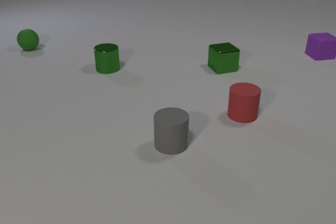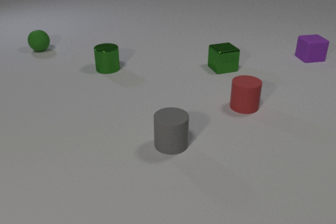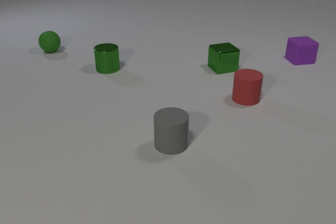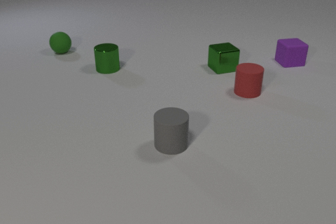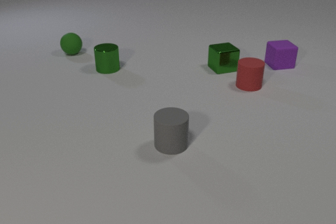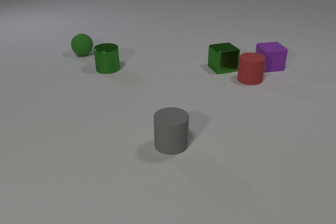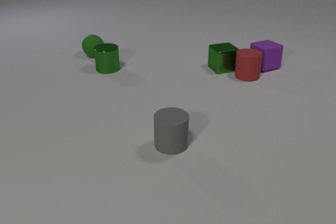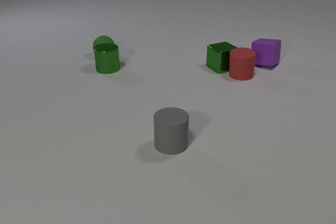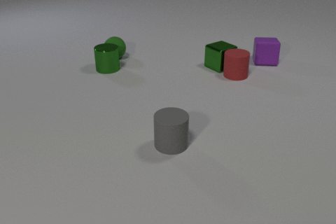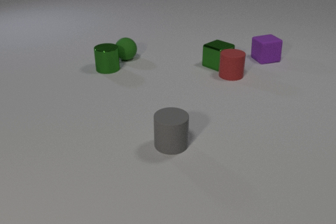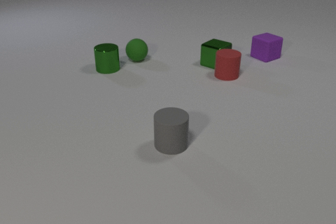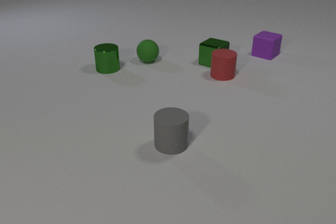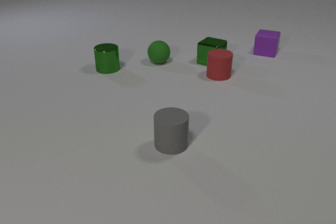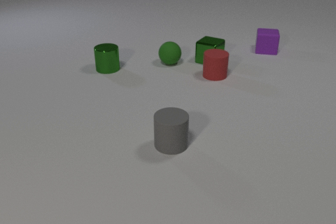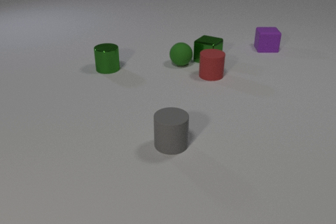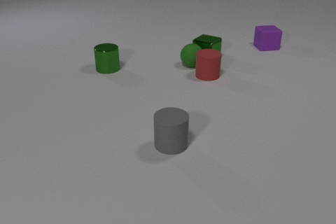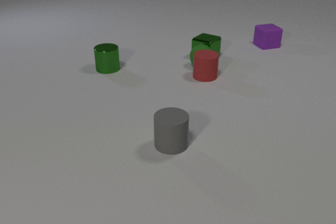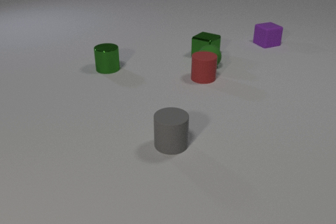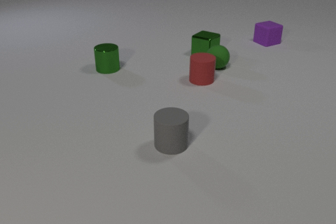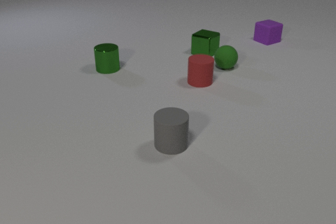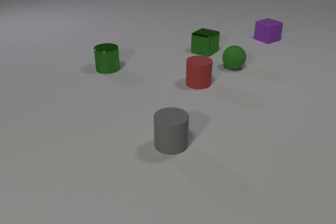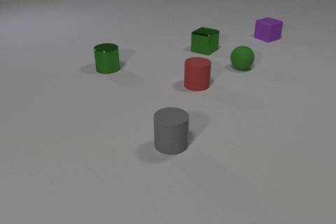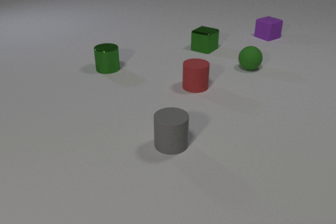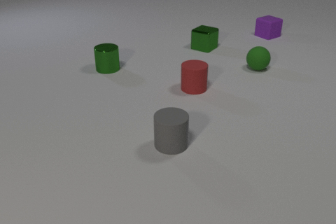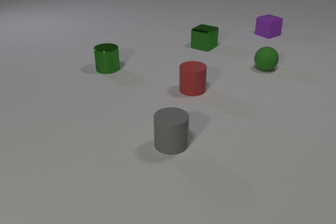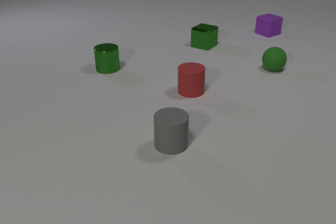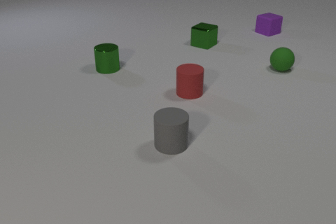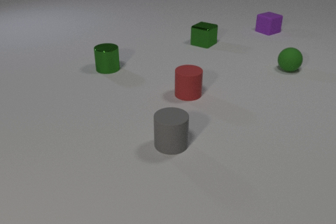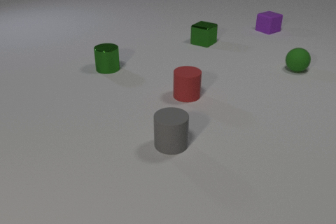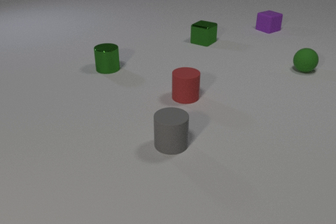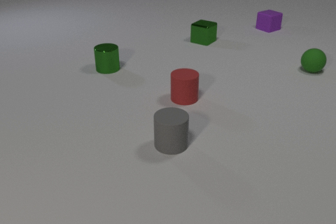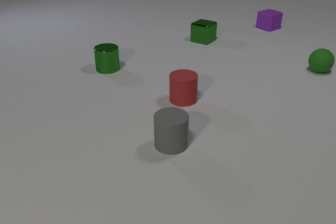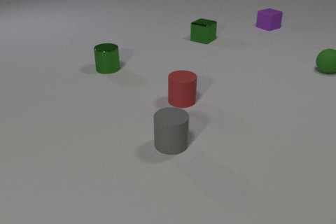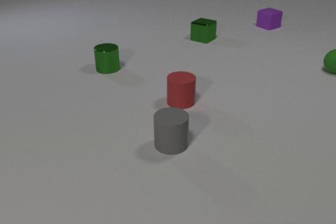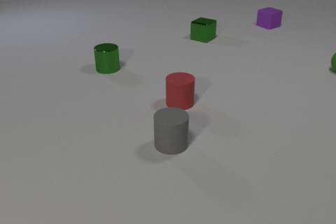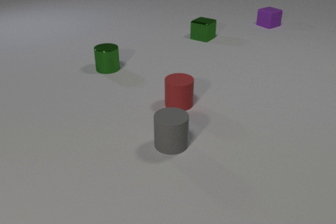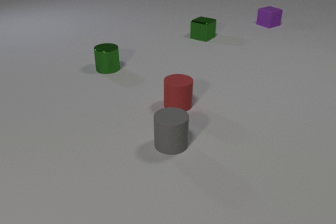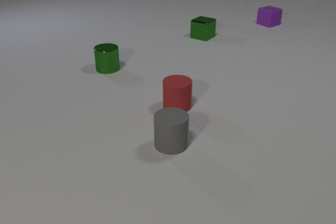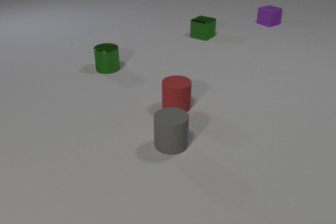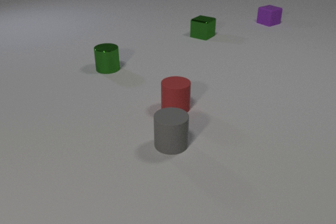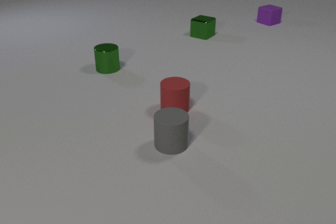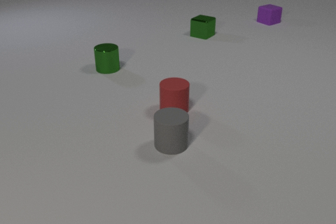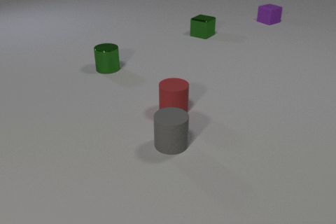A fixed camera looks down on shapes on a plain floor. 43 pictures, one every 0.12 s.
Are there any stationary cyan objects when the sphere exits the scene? no.
What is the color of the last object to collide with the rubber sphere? red.
Are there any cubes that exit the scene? no.
0.00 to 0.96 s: The purple rubber cube slides to the left and toward the camera, spins so that its near face slides to the right, counterclockwise seen from above. The red rubber cylinder slides away from the camera. The green rubber sphere rolls to the right and toward the camera. The purple rubber cube and the red rubber cylinder collide. The red rubber cylinder and the green metal cube collide.
0.96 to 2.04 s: The purple rubber cube slides away from the camera, spins so that its near face slides to the right, counterclockwise seen from above. The red rubber cylinder slides to the left. The green rubber sphere rolls to the right. The green metal cube slides away from the camera and to the left. The green rubber sphere and the green metal cube collide. The red rubber cylinder and the green rubber sphere collide.
2.04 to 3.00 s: The purple rubber cube slides away from the camera. The red rubber cylinder slides toward the camera. The green rubber sphere rolls to the right. The green metal cube slides away from the camera.
3.00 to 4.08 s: The purple rubber cube slides away from the camera. The red rubber cylinder slides toward the camera and to the left. The green rubber sphere rolls to the right. The green metal cube slides away from the camera.
4.08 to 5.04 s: The purple rubber cube slides away from the camera. The red rubber cylinder slides toward the camera and to the left. The green rubber sphere leaves at the right edge. The green metal cube slides away from the camera.
